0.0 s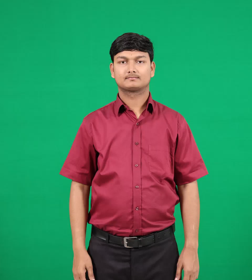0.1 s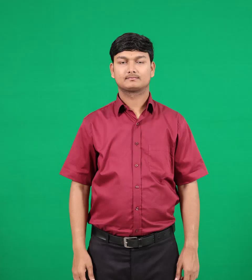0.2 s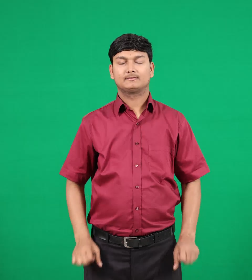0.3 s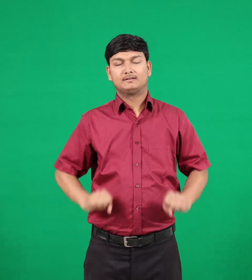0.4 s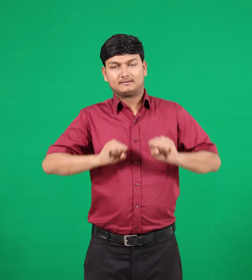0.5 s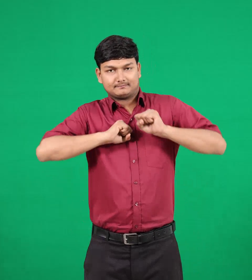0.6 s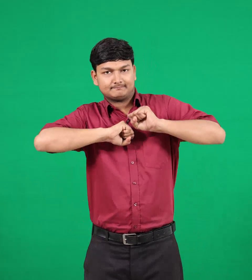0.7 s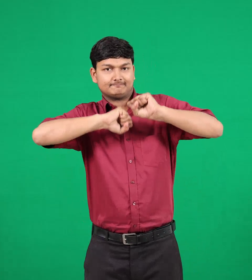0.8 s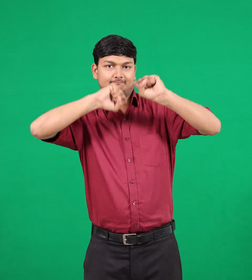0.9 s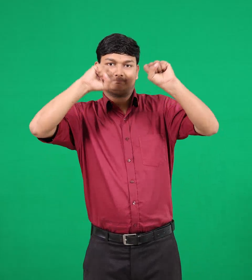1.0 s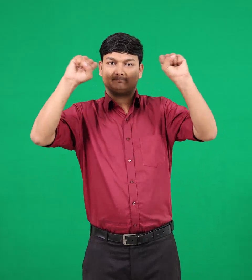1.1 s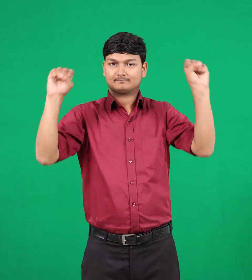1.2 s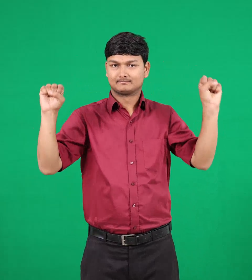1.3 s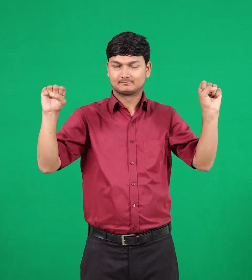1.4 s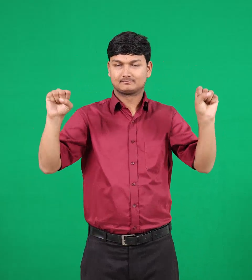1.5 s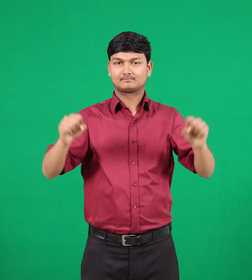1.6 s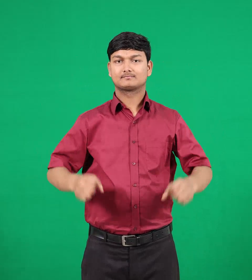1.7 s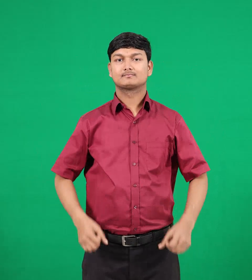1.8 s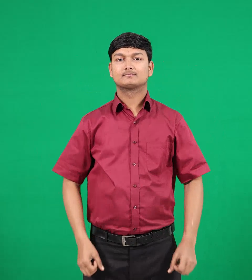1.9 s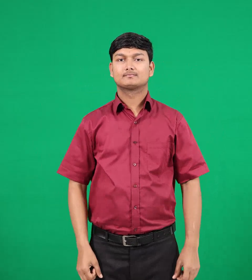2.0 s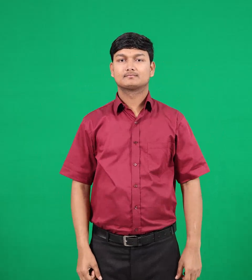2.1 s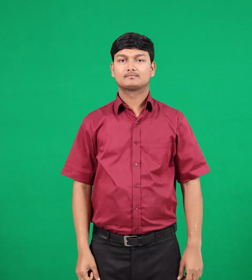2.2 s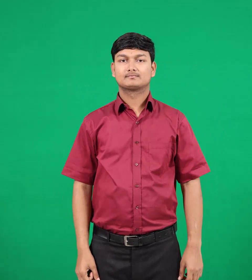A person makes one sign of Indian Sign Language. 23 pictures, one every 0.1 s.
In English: wake
